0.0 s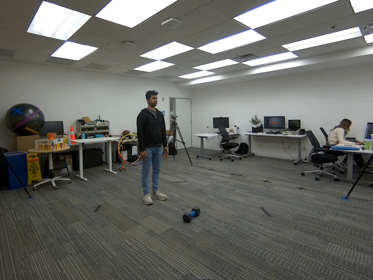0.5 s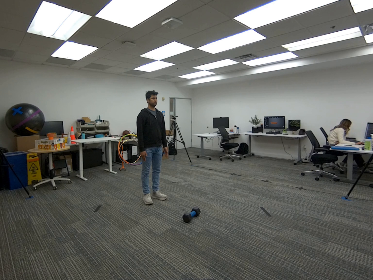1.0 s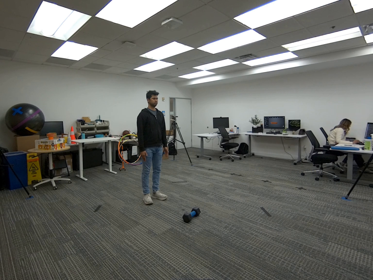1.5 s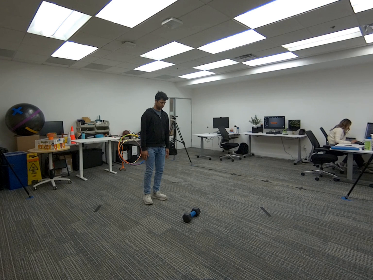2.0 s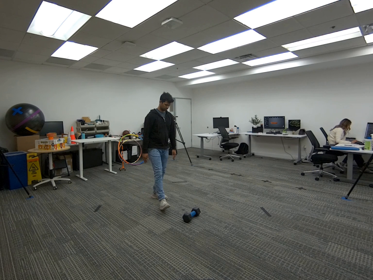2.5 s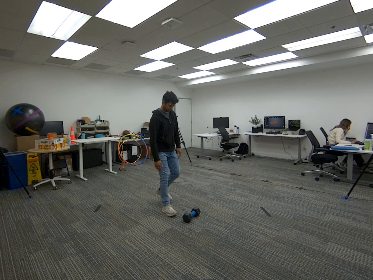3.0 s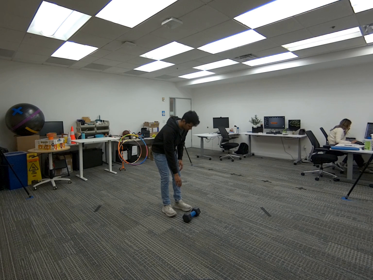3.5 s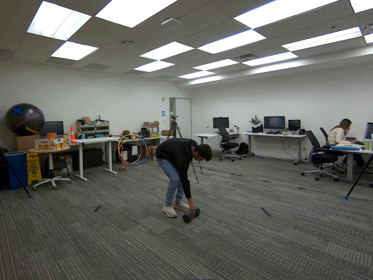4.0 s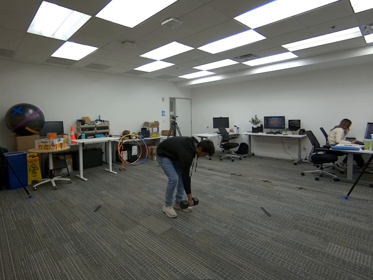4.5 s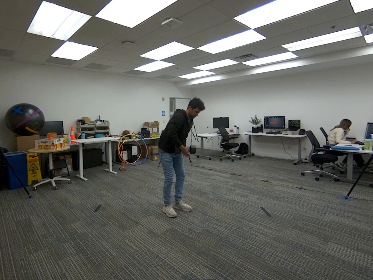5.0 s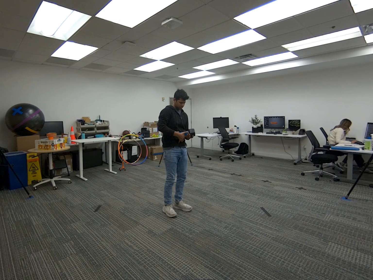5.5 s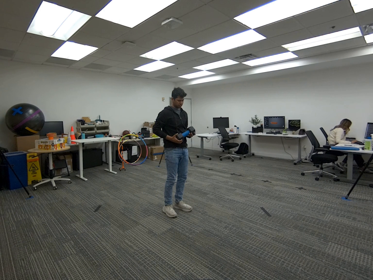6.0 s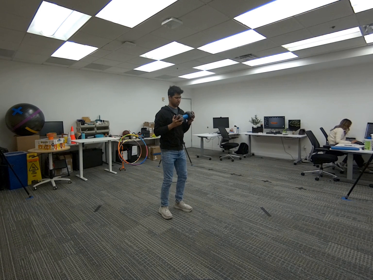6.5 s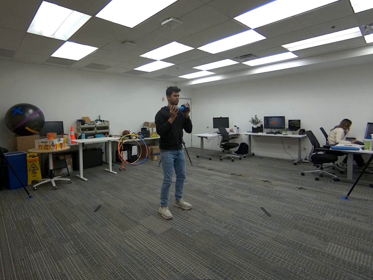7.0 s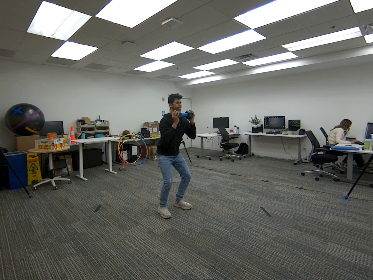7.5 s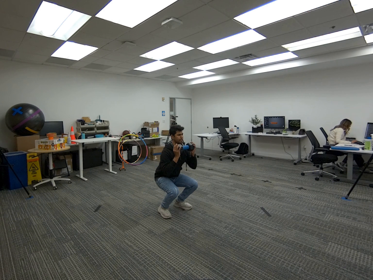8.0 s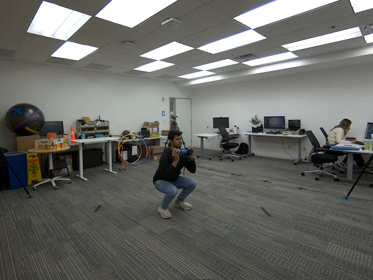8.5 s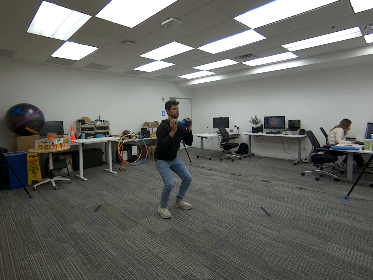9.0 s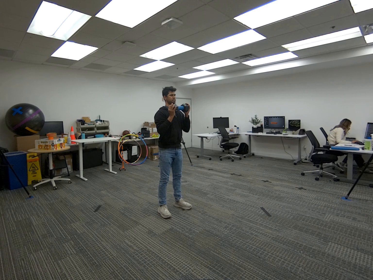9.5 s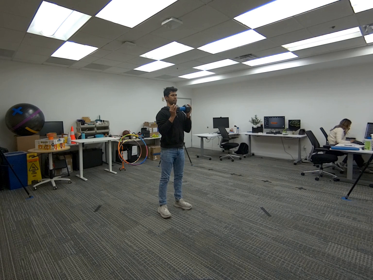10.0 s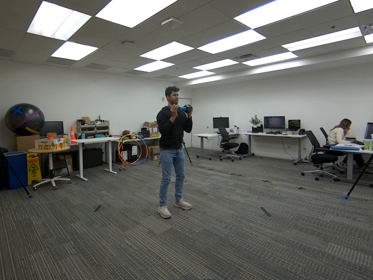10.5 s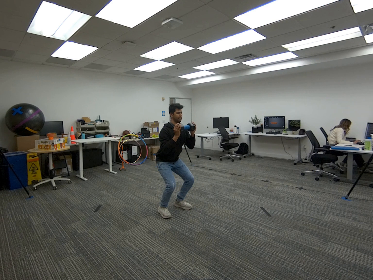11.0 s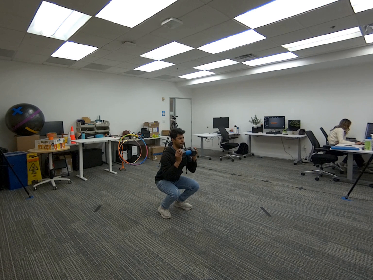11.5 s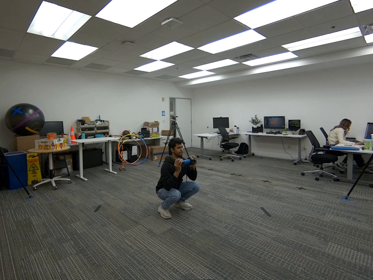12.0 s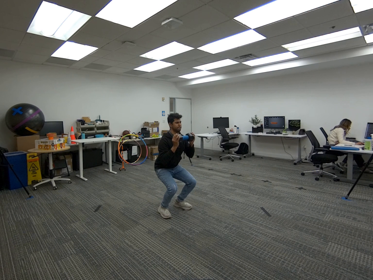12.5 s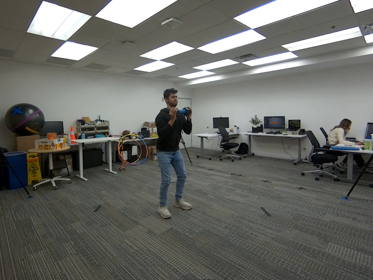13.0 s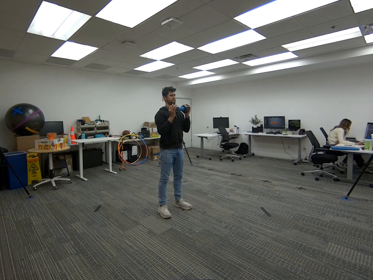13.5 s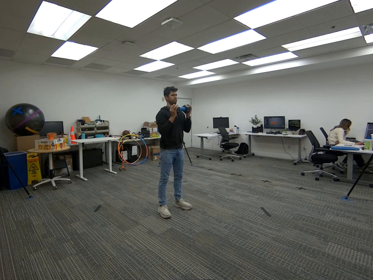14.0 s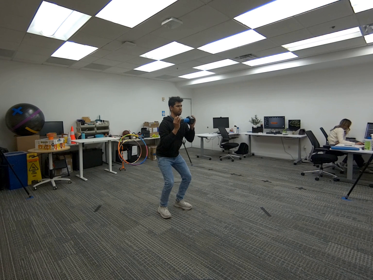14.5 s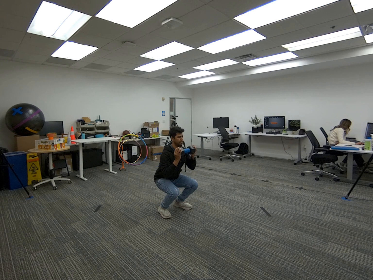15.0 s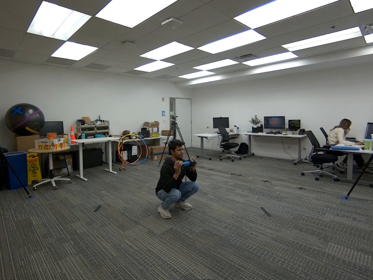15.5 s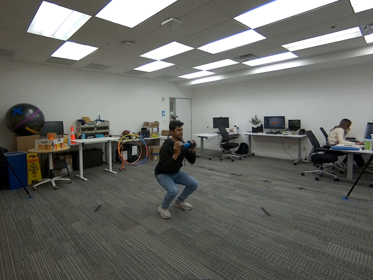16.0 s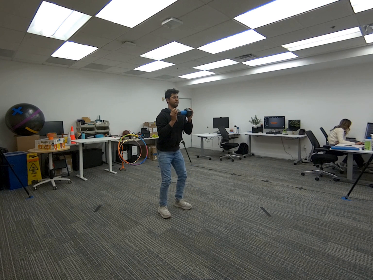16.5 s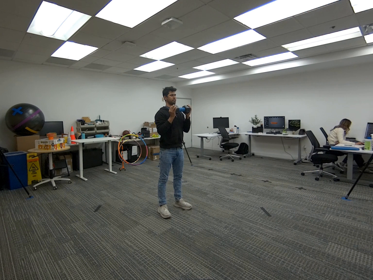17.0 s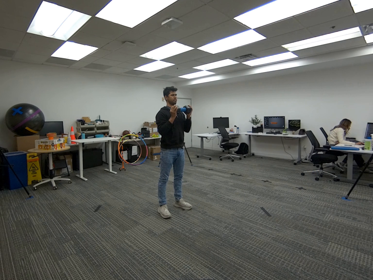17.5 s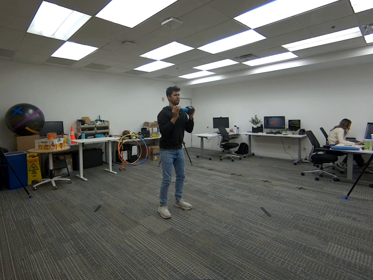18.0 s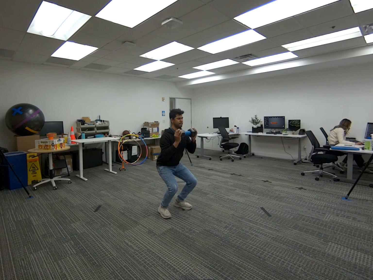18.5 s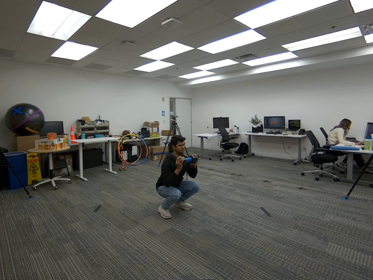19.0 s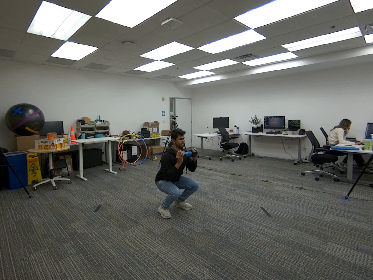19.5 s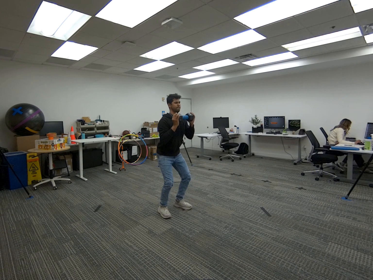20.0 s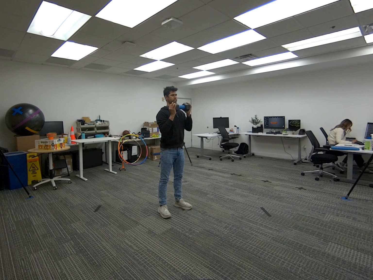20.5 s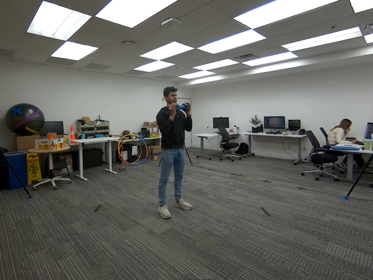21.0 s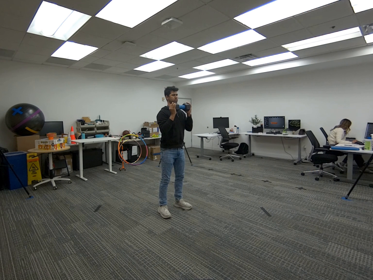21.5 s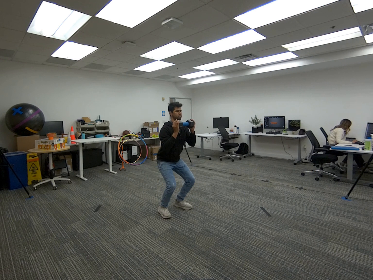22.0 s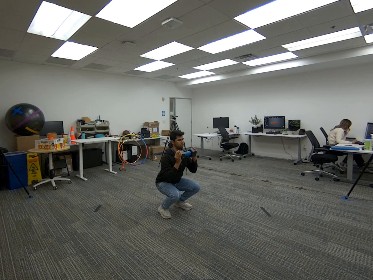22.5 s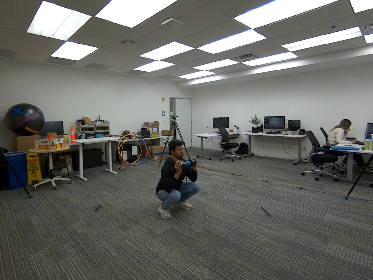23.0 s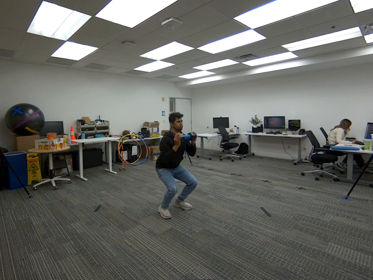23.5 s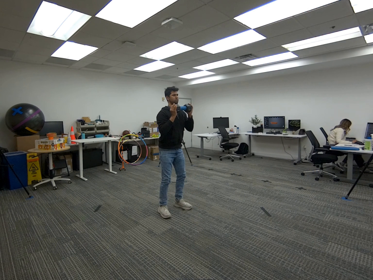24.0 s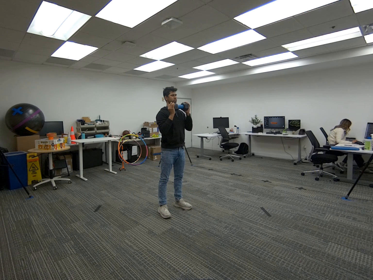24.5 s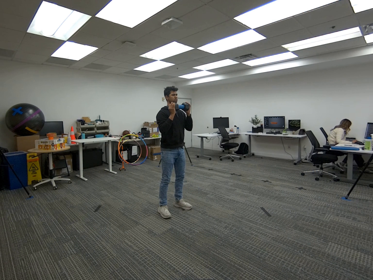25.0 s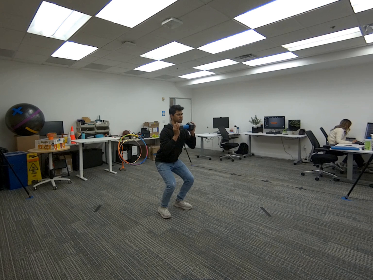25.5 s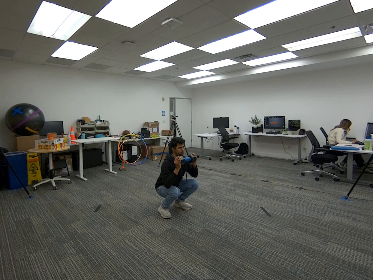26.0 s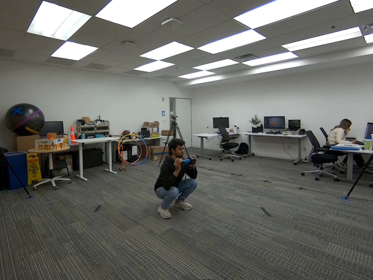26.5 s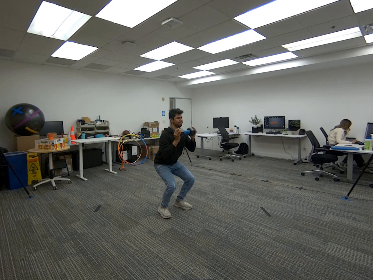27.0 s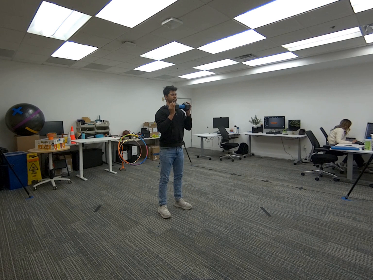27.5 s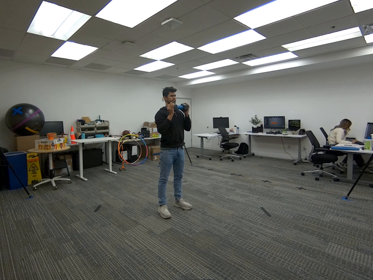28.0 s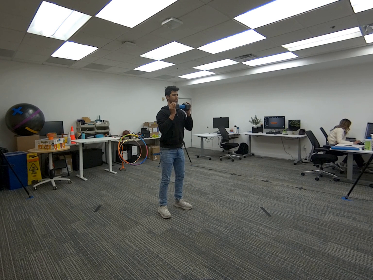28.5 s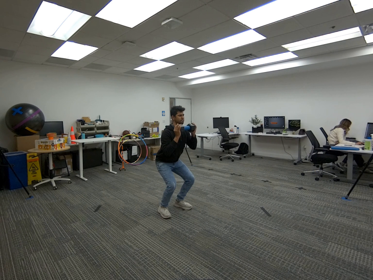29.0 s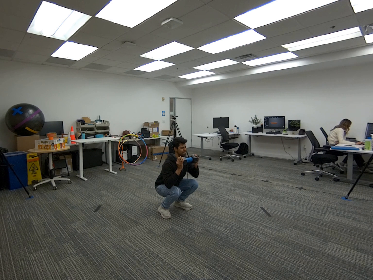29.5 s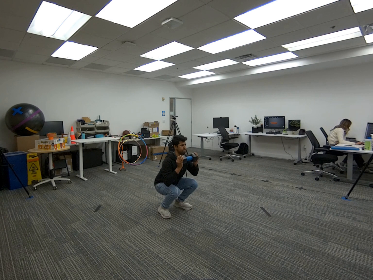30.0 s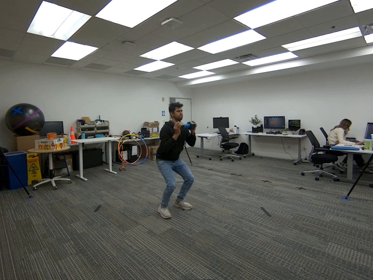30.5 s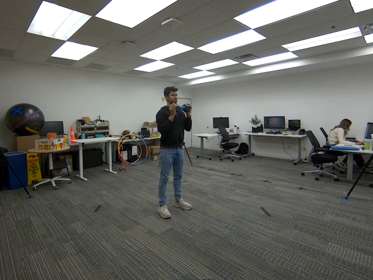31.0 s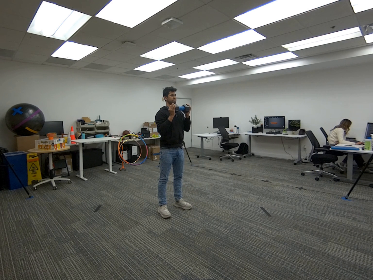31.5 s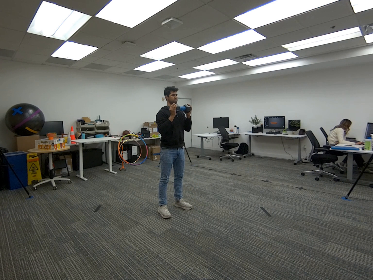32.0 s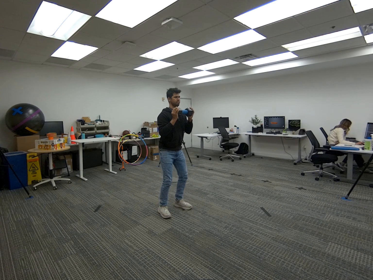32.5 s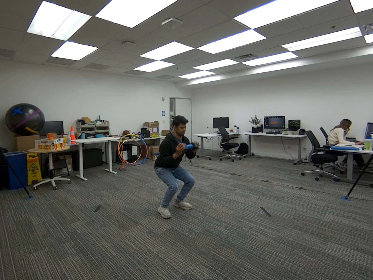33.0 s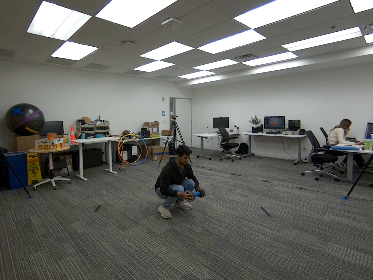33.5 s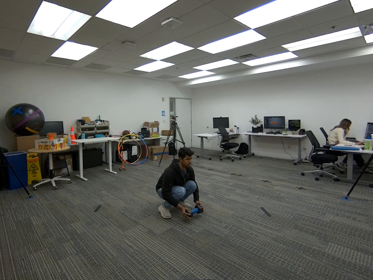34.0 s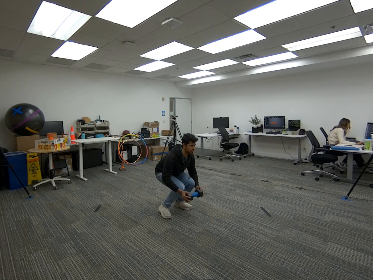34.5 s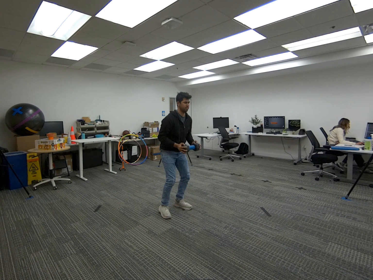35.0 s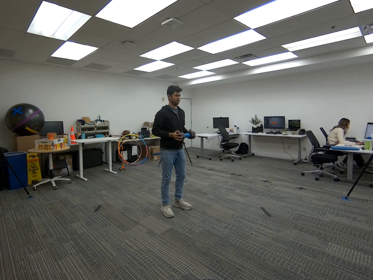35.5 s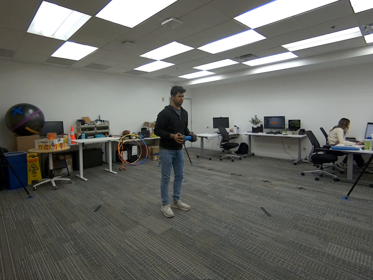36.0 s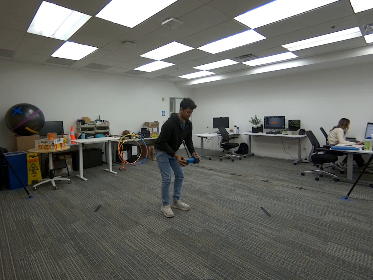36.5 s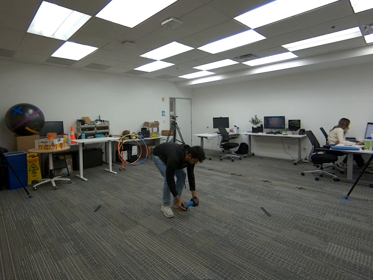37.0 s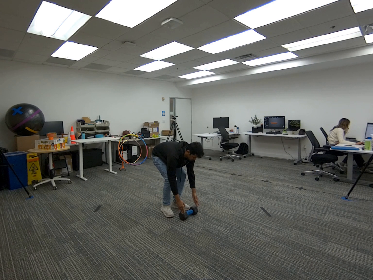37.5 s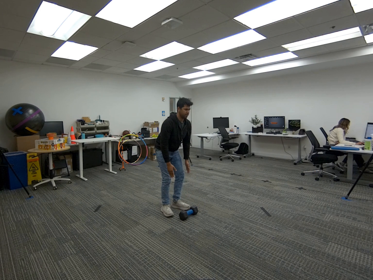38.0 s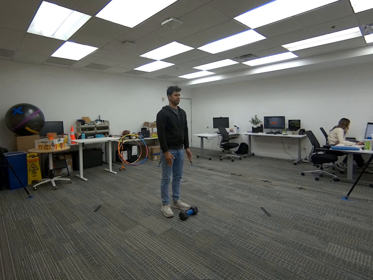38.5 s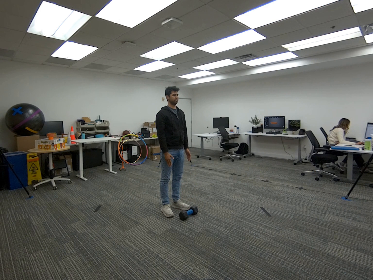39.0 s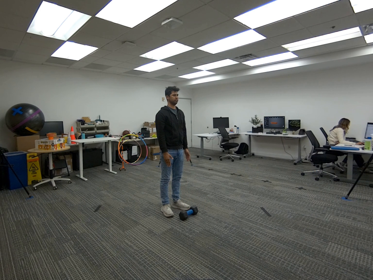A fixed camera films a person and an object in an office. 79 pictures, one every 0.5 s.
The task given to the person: Walk to the dumbbell and grasp it with both hands. Lift it close to your body with your elbows flexed and keep your arms steady. Lower your body into a squat by bending your knees, then extend your legs to return to a standing position. Continue repeating the squat while holding the dumbbell close to your body. When you are finished, carefully place the dumbbell back on the ground.
